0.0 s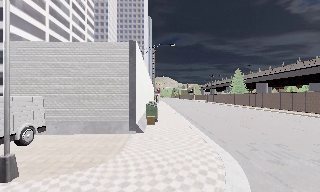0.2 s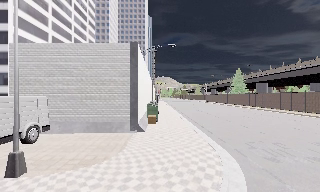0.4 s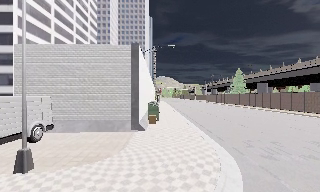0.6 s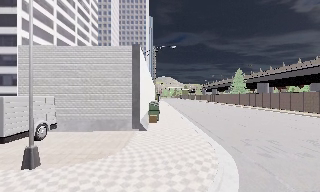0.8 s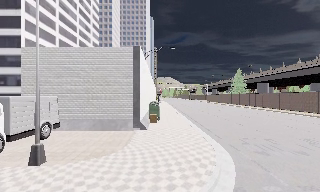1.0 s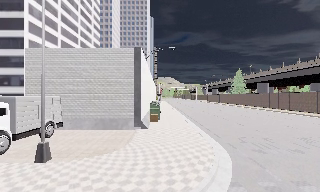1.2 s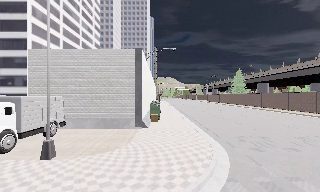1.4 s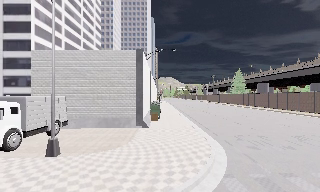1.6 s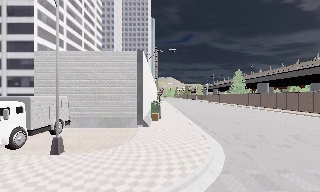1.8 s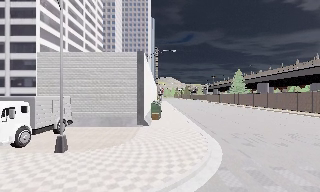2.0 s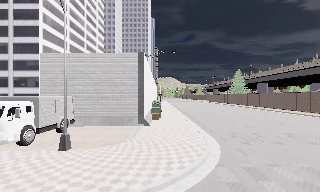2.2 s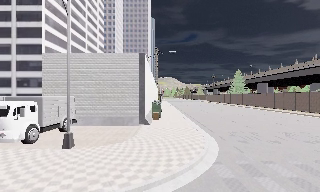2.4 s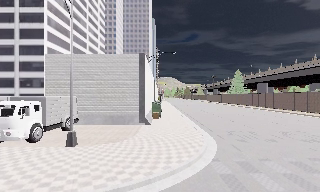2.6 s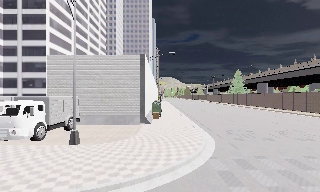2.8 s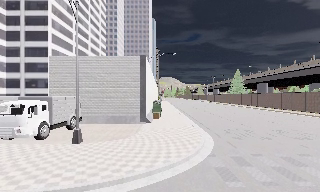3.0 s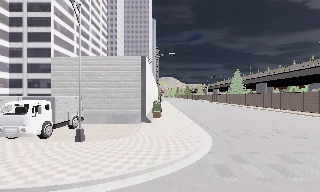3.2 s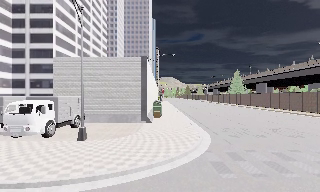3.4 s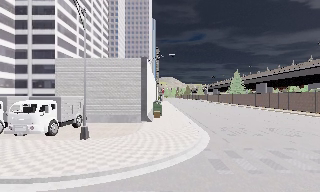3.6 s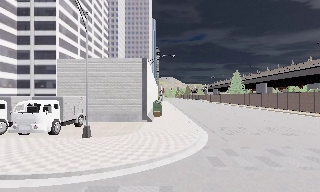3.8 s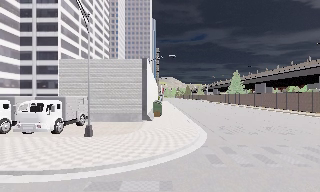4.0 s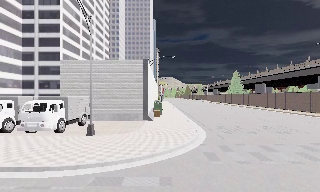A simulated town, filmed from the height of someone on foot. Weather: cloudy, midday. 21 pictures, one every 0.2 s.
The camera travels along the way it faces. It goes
backward.
0.0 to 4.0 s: The camera travels backward, about 5 m, so what stands in front gets smaller.
The film runs backward here.
